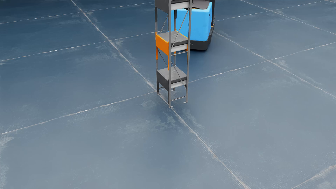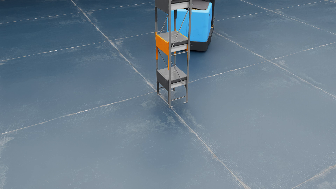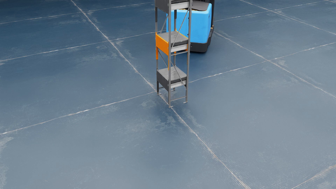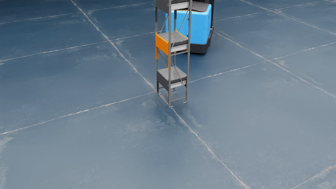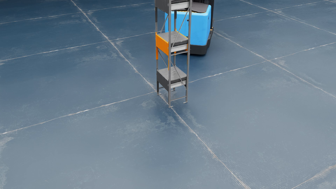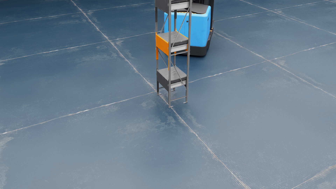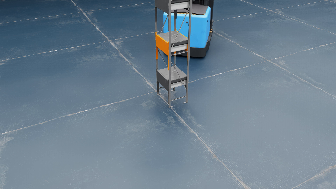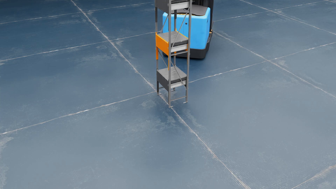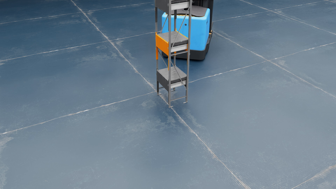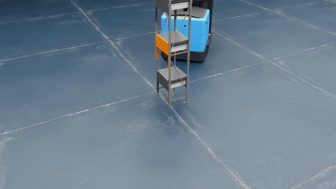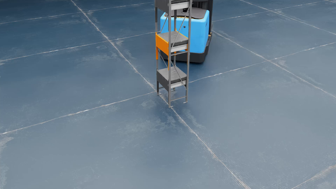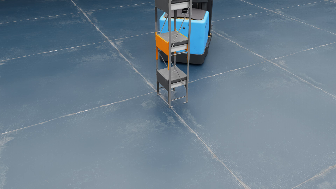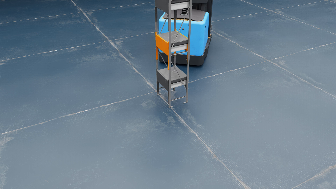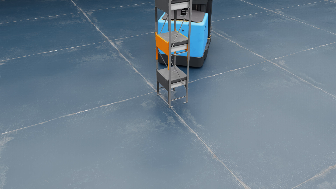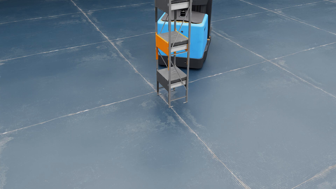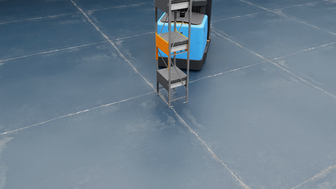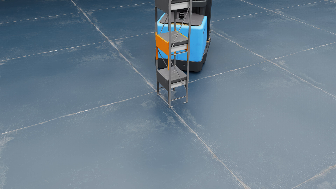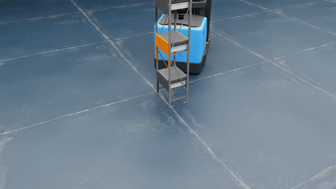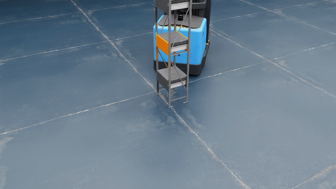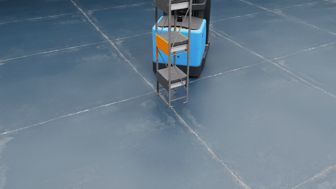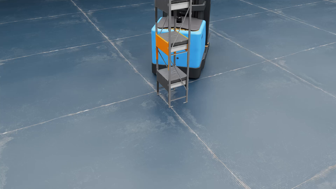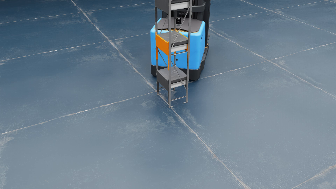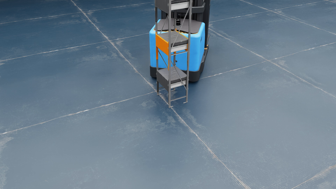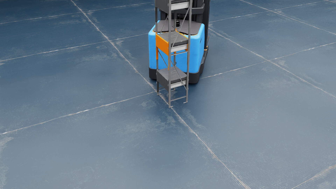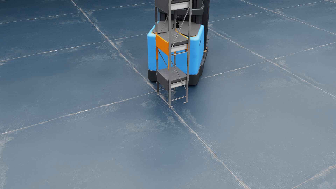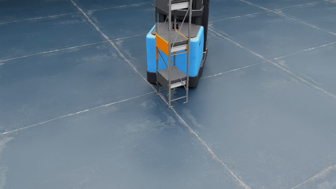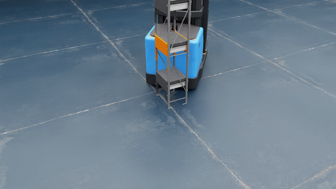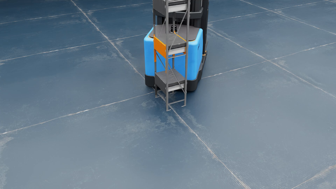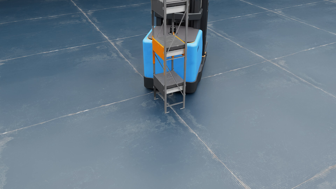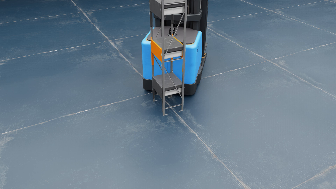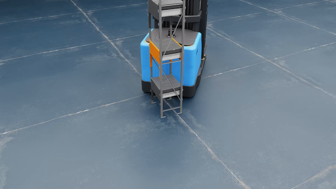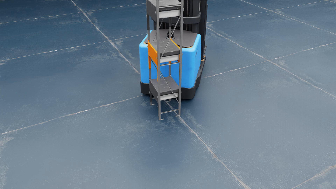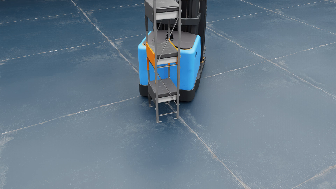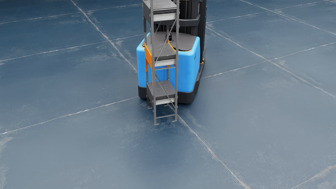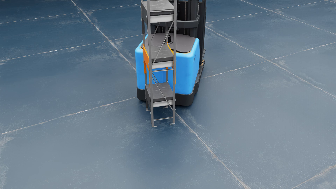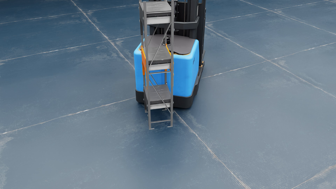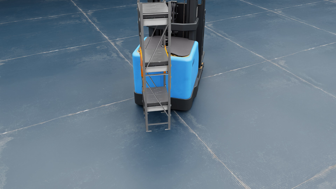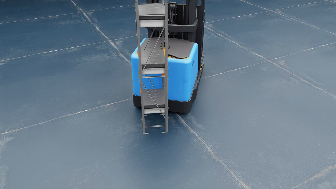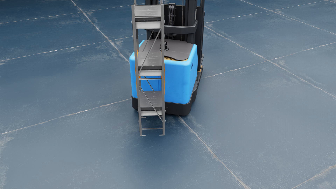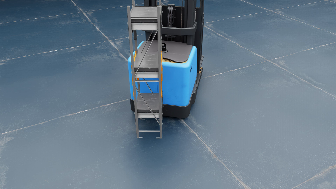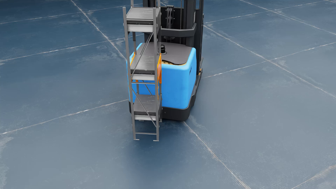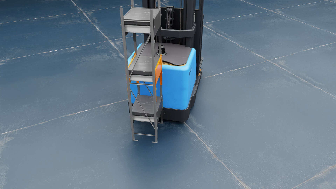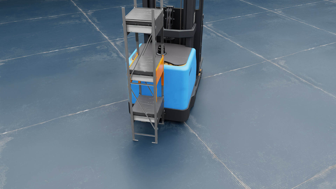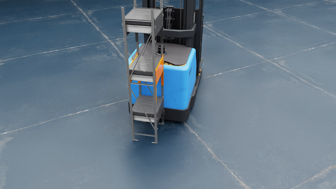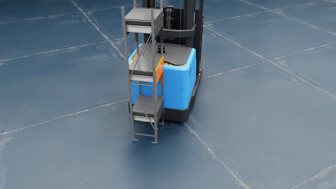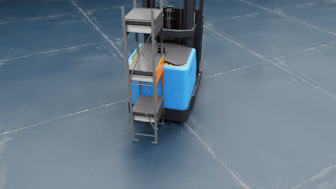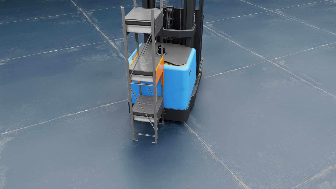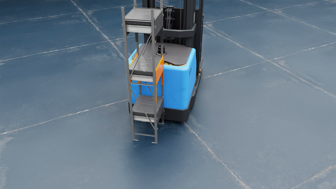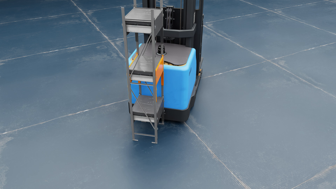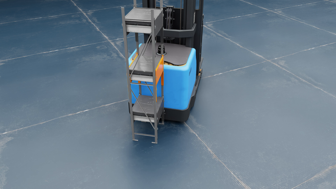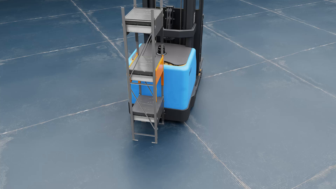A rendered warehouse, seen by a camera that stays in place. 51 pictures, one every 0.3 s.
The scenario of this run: A forklift runs into an object in its way.
